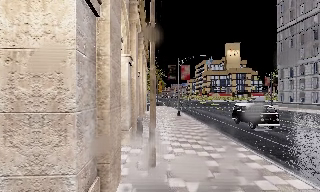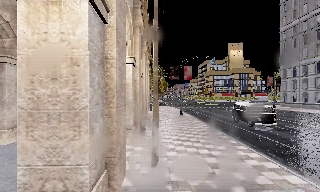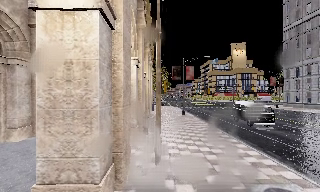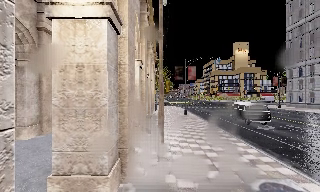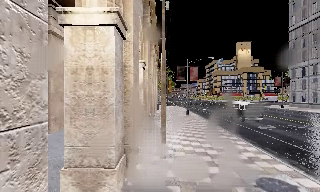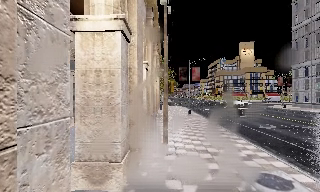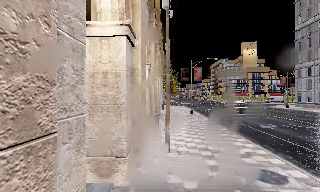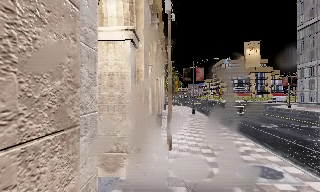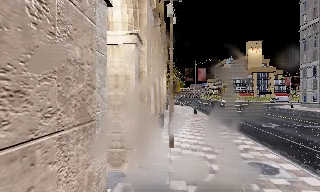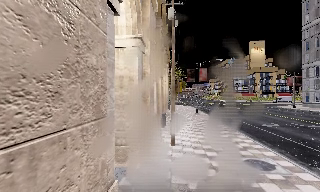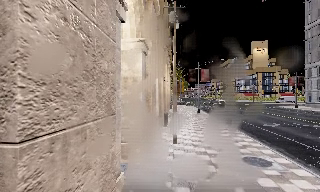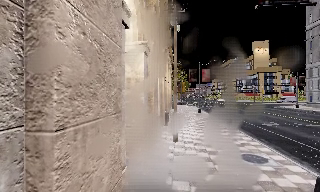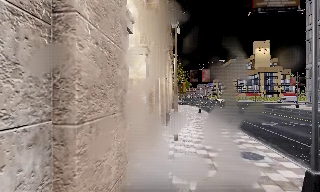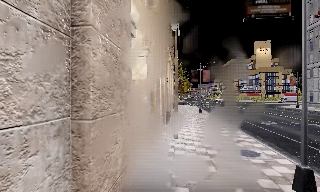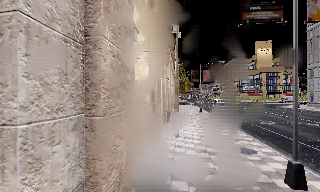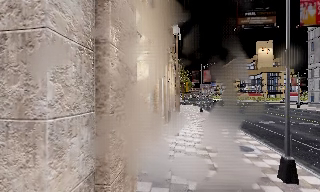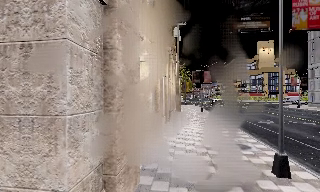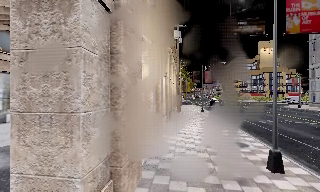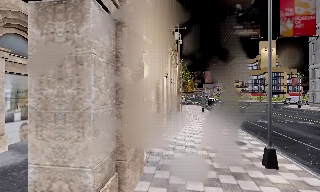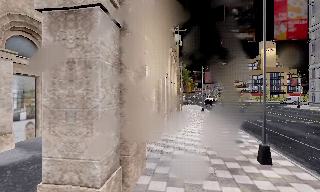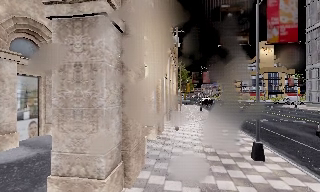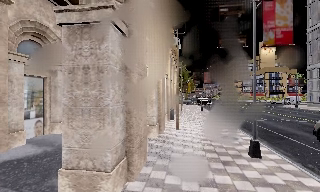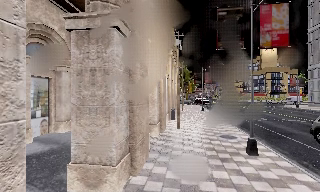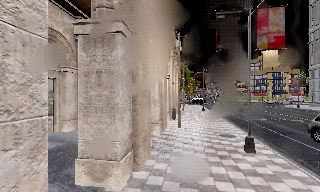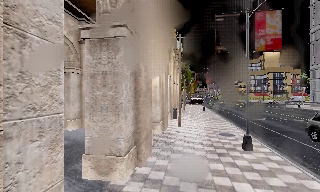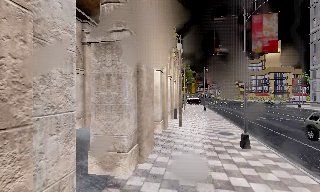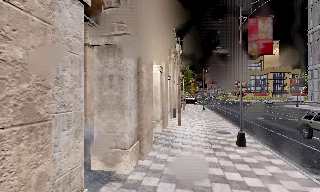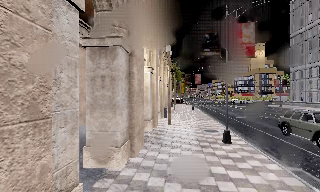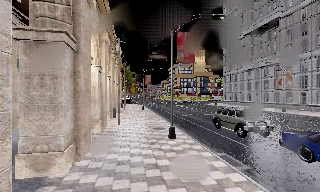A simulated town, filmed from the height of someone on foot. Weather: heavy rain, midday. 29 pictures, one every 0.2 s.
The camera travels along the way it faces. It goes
backward.
0.0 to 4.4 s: The camera pans to its left, which is counterclockwise from overhead, by about 10 degrees. It travels backward, about 7 m, so what stands in front gets smaller.
4.4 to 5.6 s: The scene slides to the left, as the camera pans about 20 degrees to its right. It travels backward, about 2 m, so what stands in front gets smaller.
The film runs backward here.
